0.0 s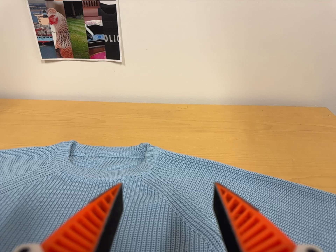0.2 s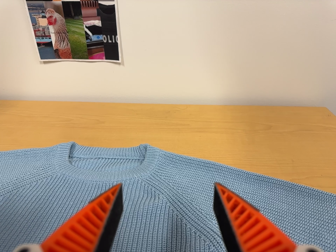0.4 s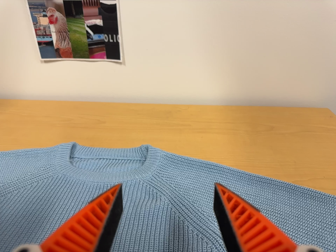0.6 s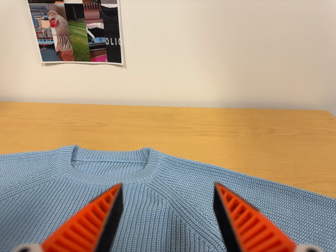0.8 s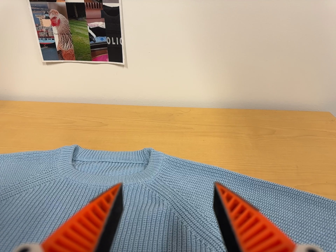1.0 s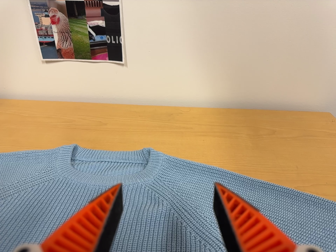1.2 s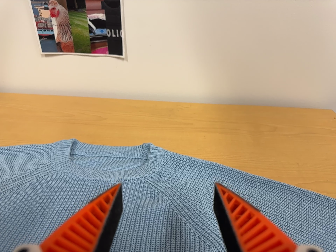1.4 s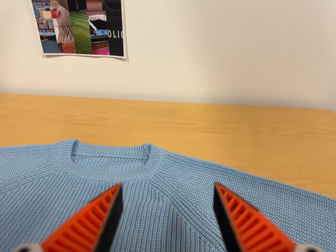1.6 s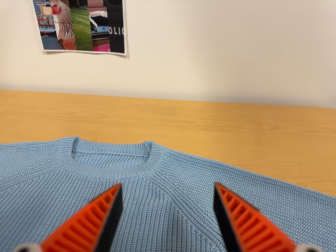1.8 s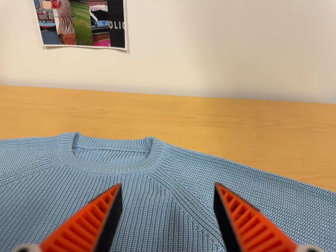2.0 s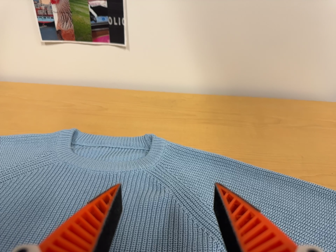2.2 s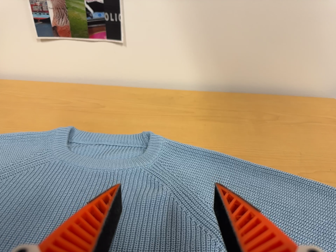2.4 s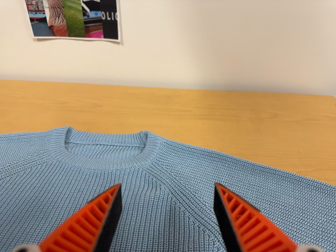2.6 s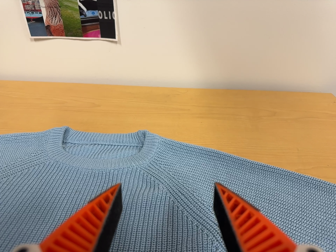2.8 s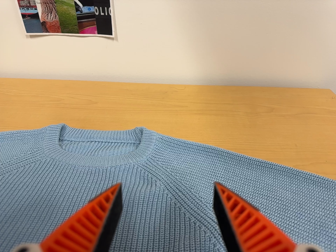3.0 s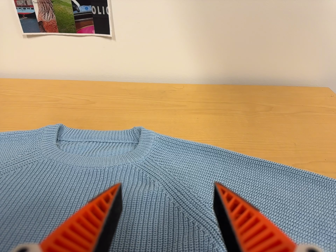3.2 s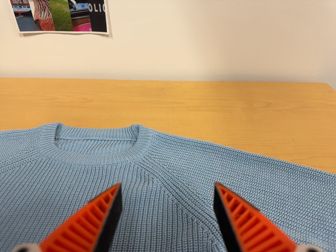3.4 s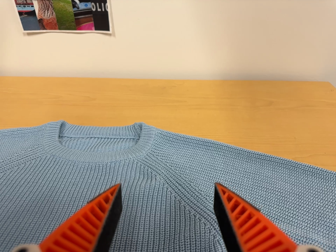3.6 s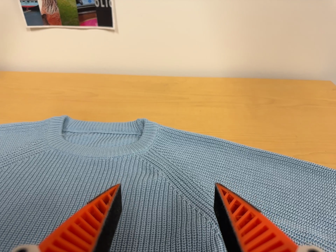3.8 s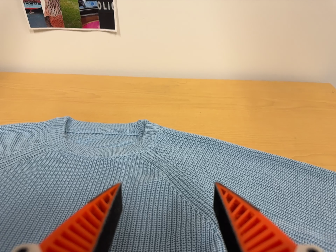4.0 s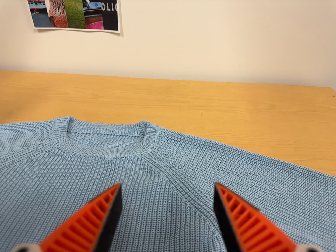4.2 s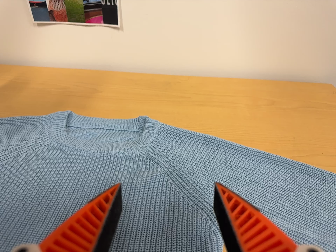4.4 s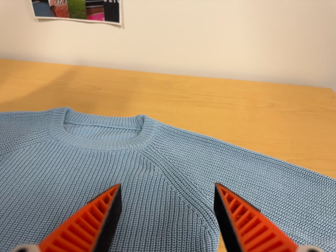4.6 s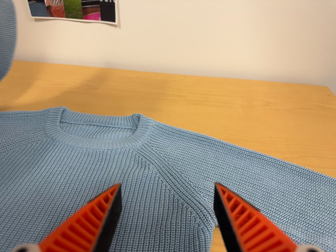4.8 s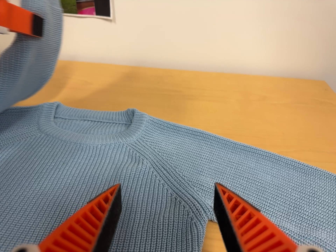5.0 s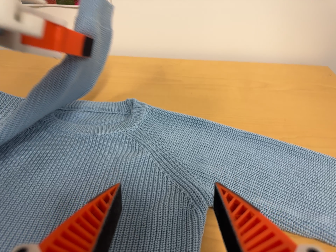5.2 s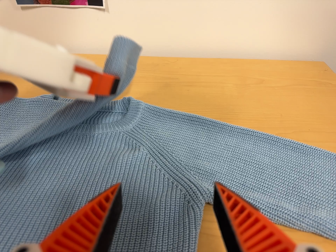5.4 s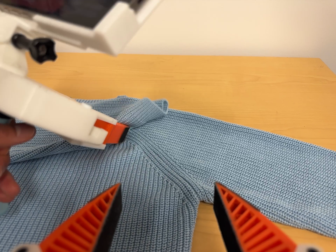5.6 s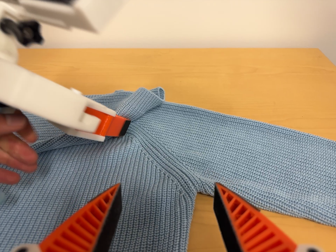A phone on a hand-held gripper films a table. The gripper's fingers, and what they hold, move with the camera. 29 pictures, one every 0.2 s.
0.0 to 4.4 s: The camera shifts only a little, or ends up much as it began.
4.4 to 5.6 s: The camera travels to its right, about 5 cm, so close, fixed things drift to the left.
The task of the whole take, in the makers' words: left arm across.
The film runs forward here.
